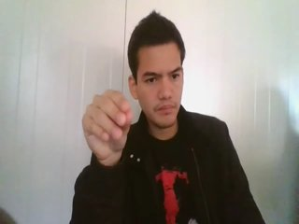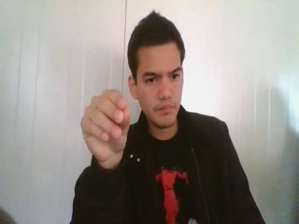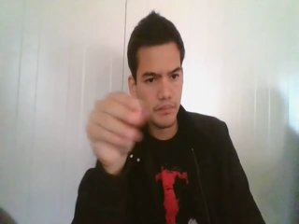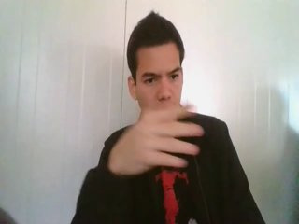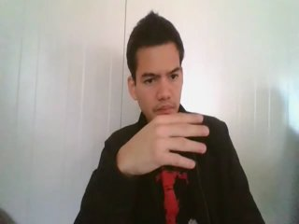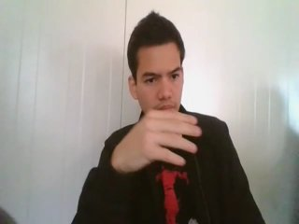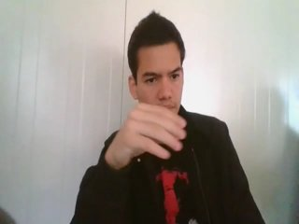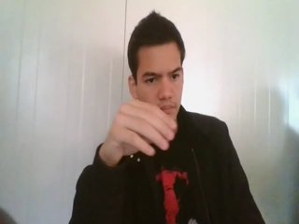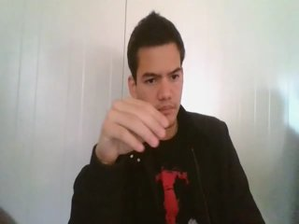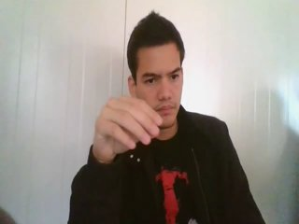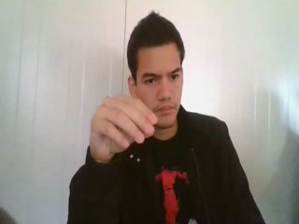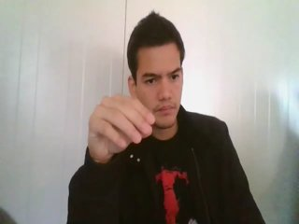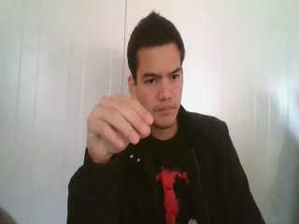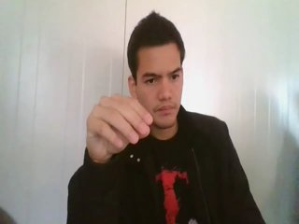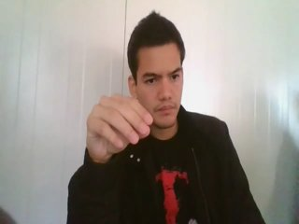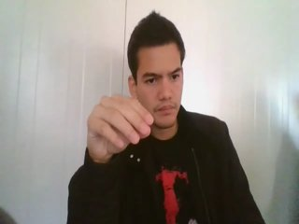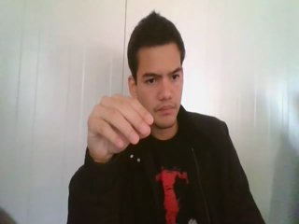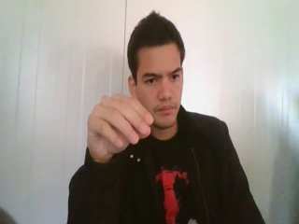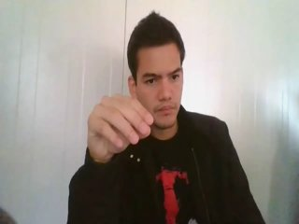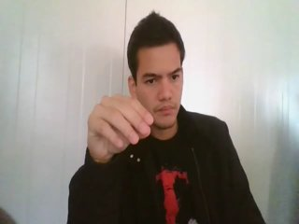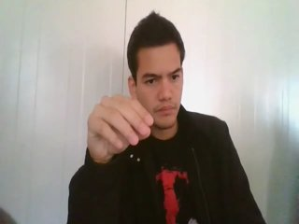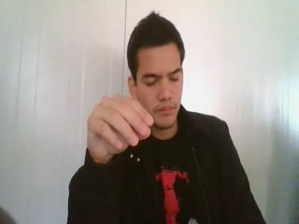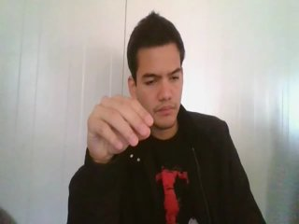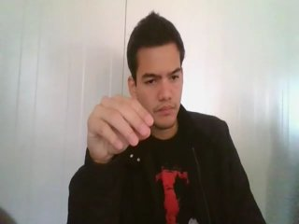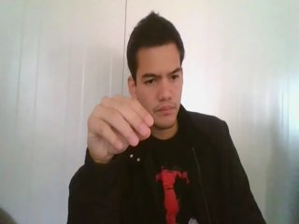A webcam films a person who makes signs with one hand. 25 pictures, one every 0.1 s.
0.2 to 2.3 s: On the screen the hand sweeps to the right. The name of the sign: Throw left.
